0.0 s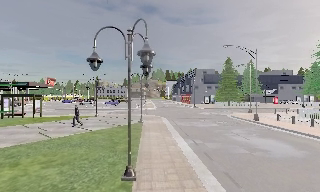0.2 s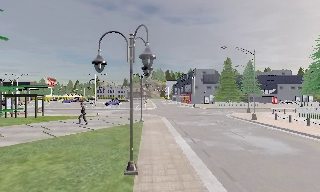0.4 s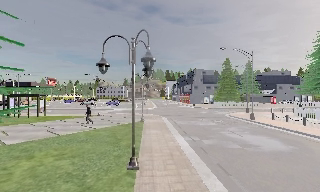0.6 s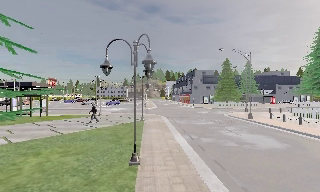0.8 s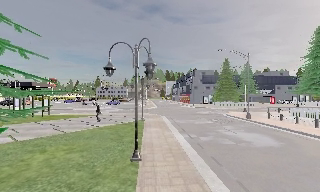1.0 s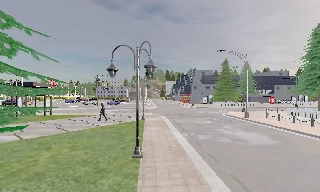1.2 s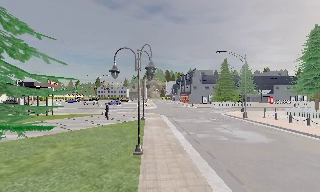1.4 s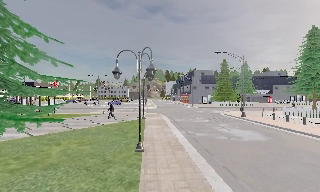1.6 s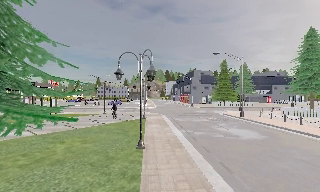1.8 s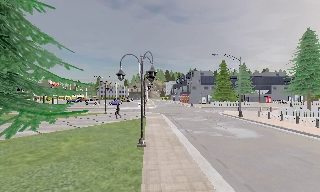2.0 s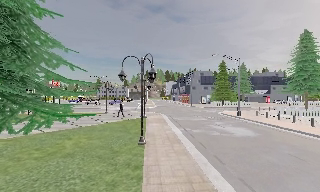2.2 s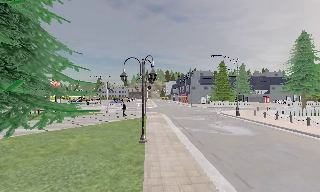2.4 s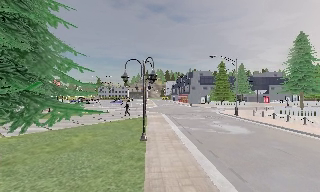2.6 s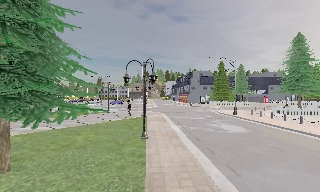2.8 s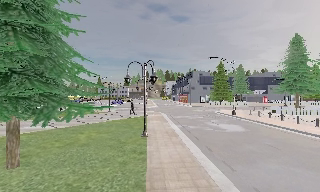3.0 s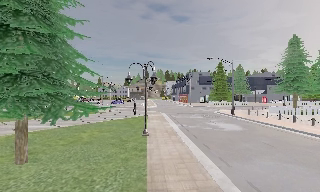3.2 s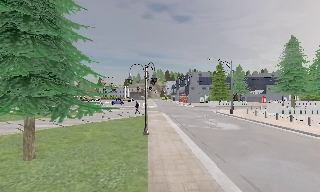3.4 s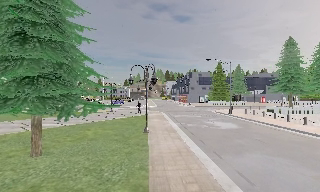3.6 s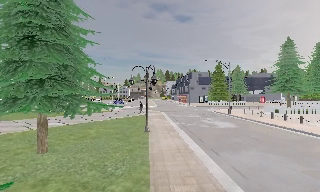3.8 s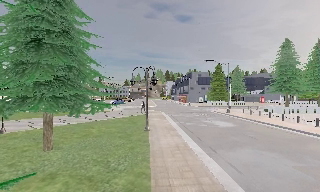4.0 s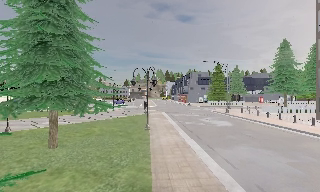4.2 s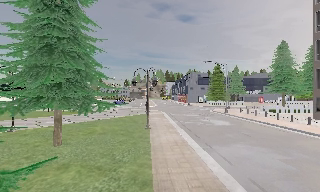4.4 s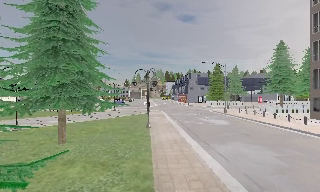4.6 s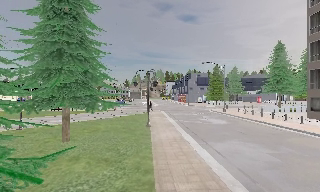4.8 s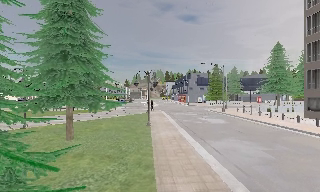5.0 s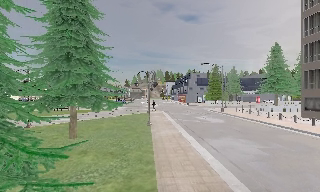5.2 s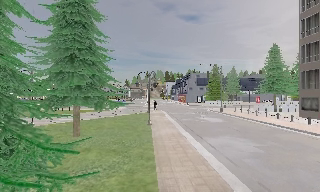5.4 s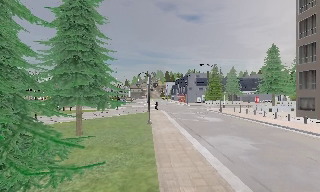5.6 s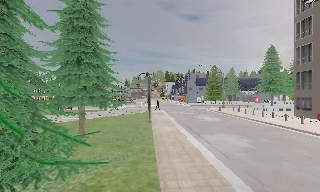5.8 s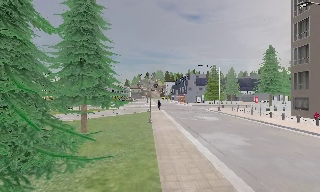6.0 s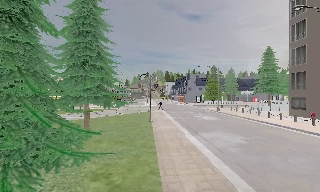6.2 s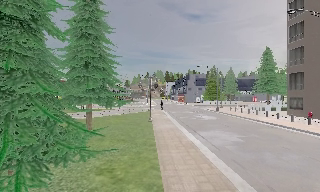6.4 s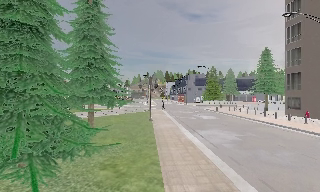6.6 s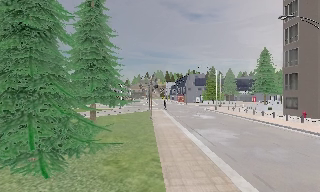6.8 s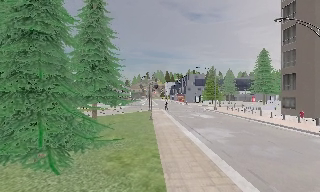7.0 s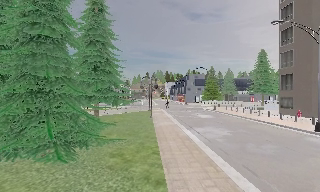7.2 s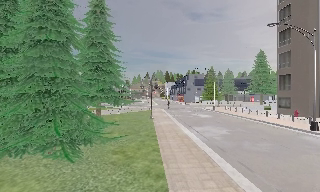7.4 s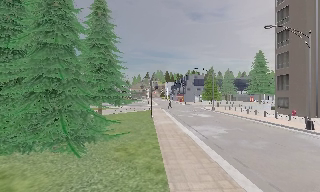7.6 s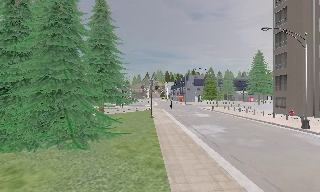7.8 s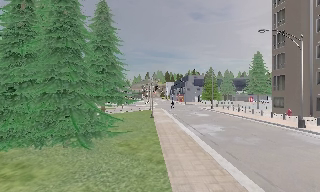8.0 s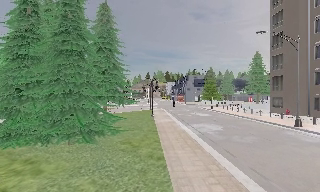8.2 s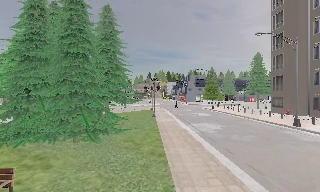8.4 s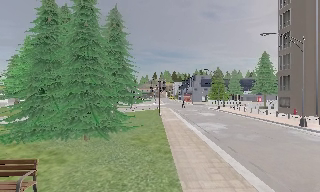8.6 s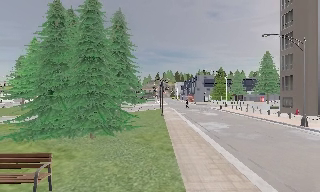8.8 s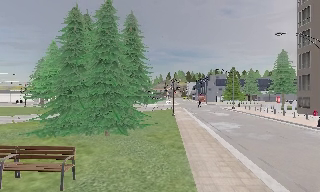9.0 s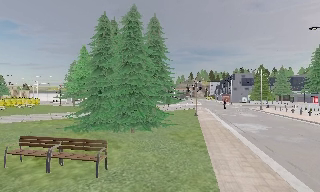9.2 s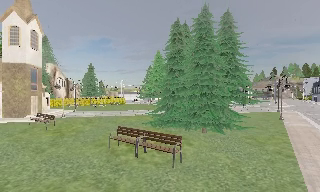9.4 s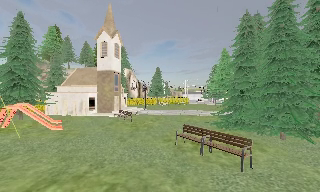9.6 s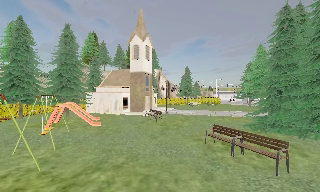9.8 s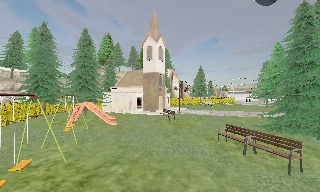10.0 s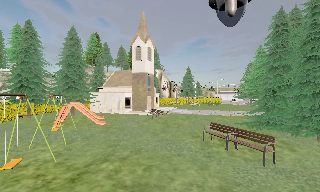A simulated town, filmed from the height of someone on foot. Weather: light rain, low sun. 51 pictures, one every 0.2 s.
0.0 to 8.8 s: The camera travels backward, about 16 m, so what stands in front gets smaller.
8.8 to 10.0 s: The camera swings to its left by about 65 degrees, and the scene slides to the right. It travels backward, about 2 m.
The film runs backward here.
